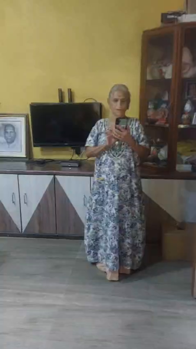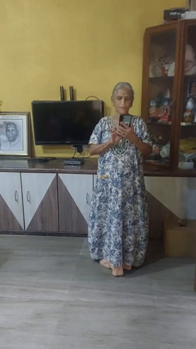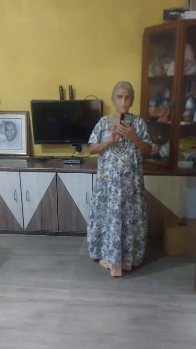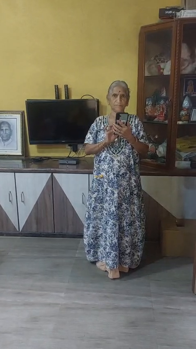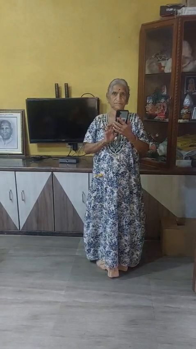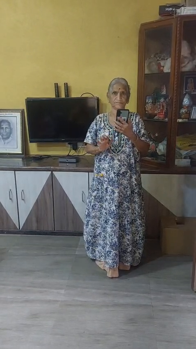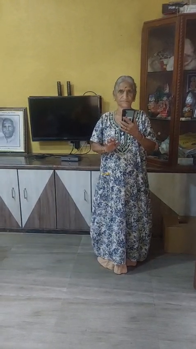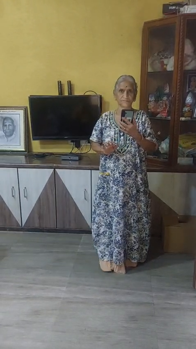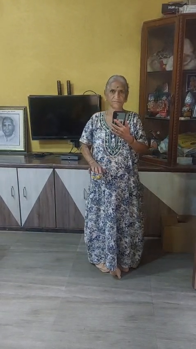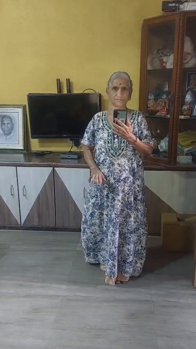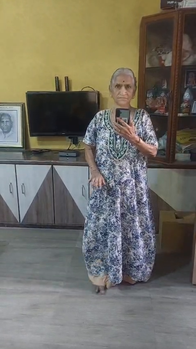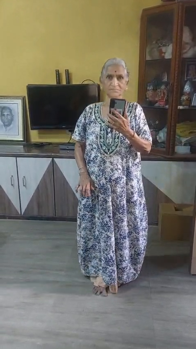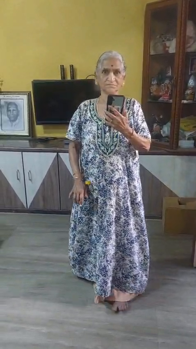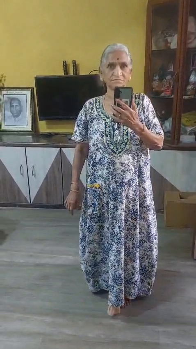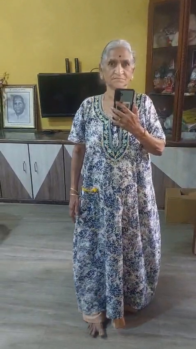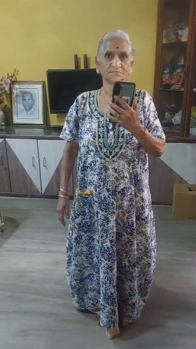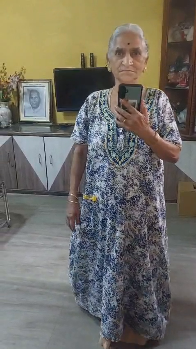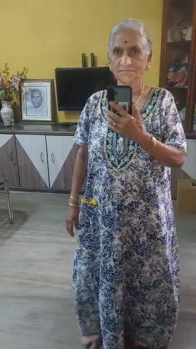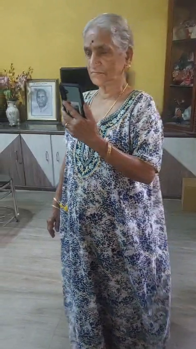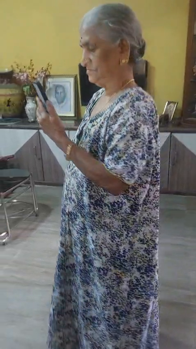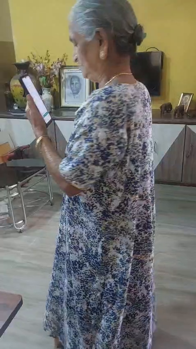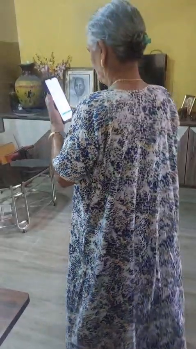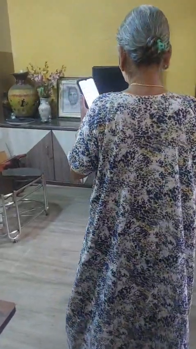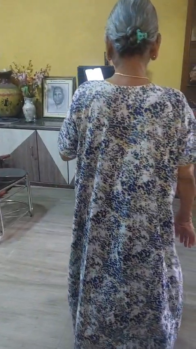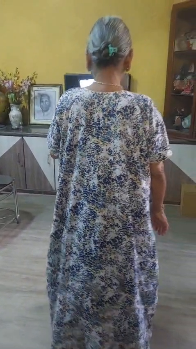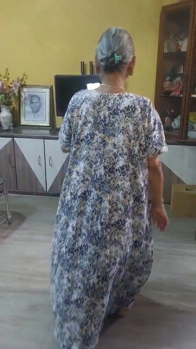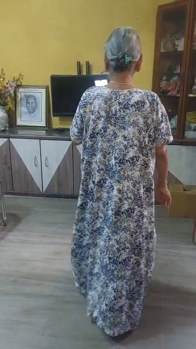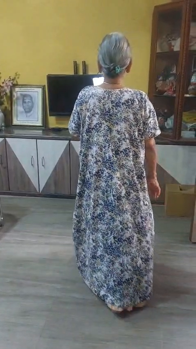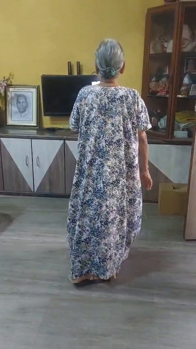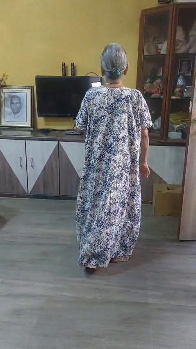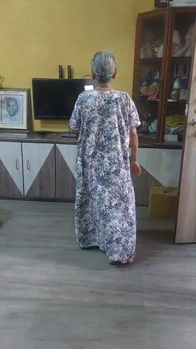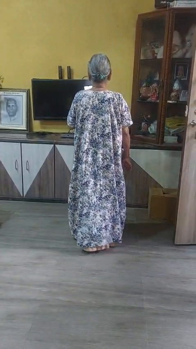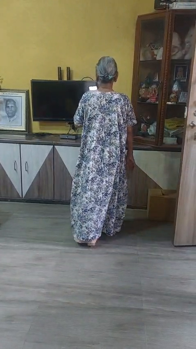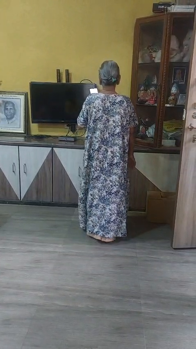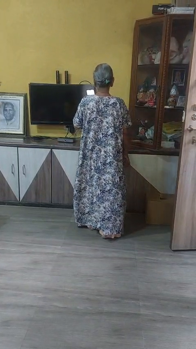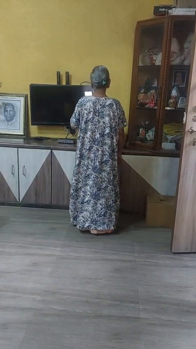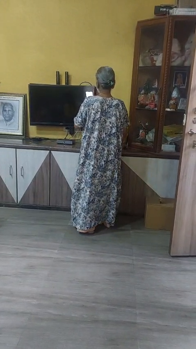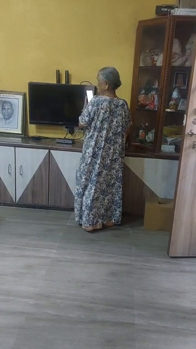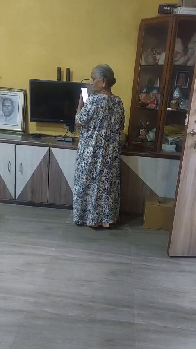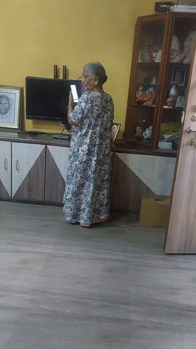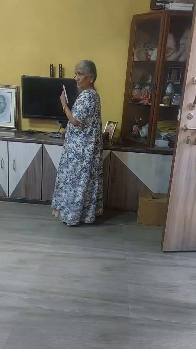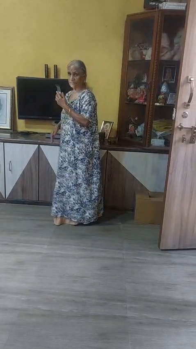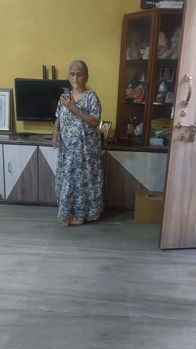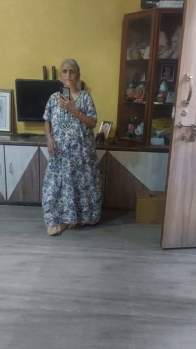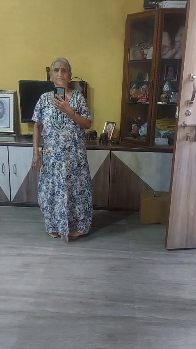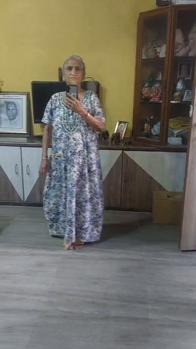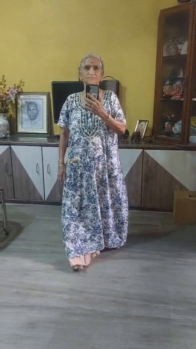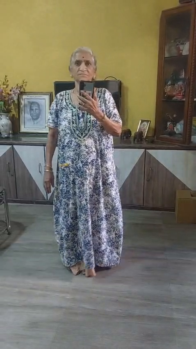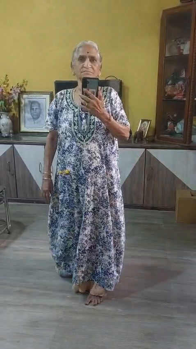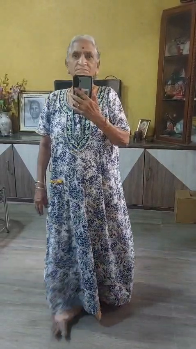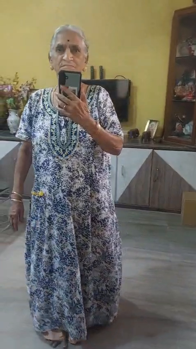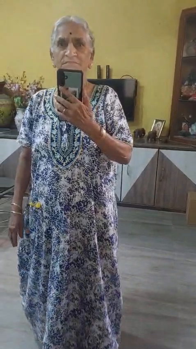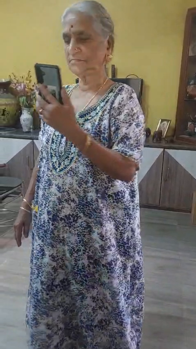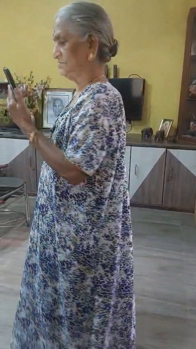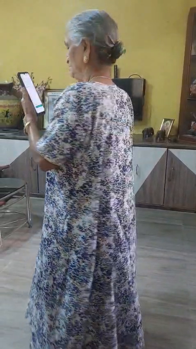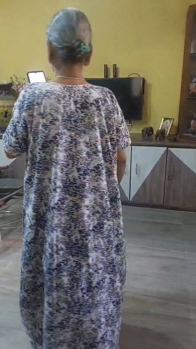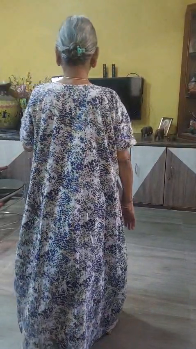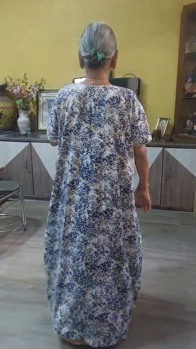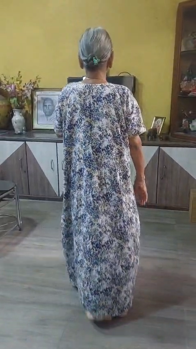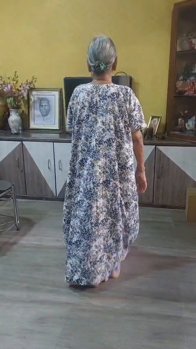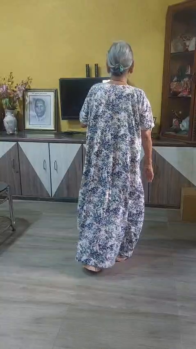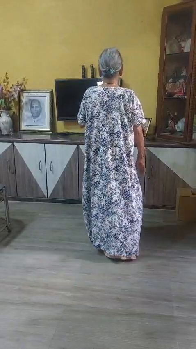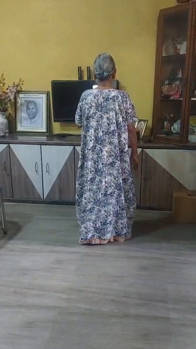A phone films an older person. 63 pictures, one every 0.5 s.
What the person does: Walking.
